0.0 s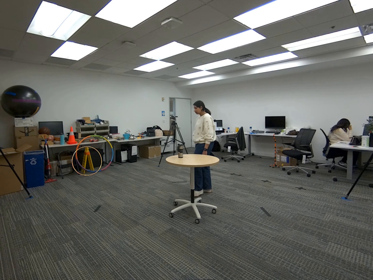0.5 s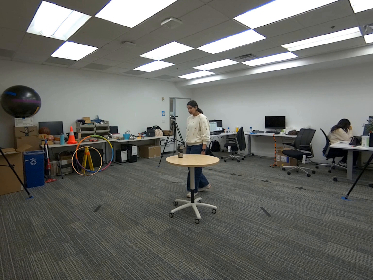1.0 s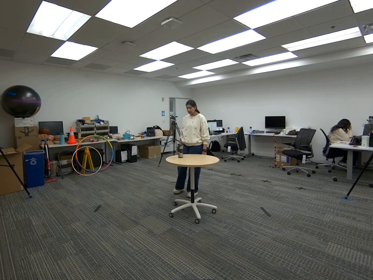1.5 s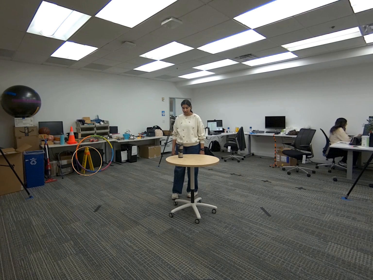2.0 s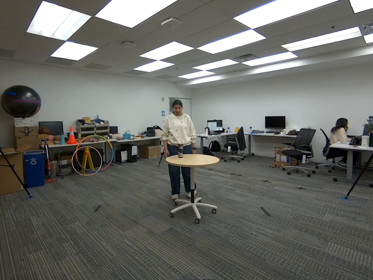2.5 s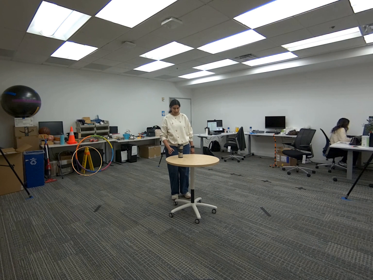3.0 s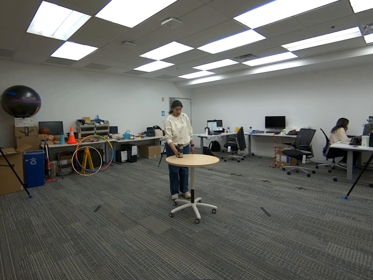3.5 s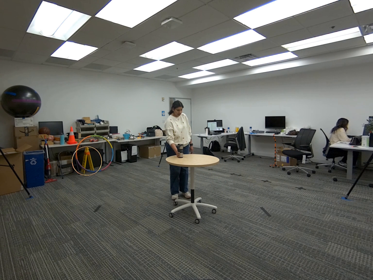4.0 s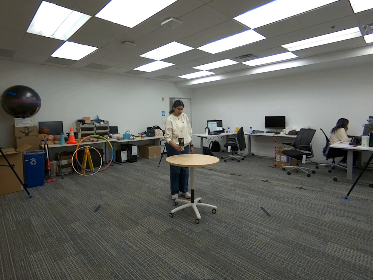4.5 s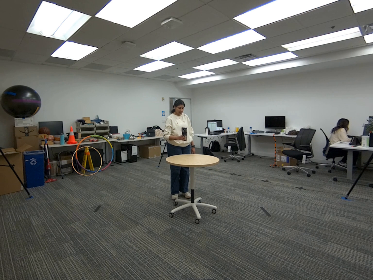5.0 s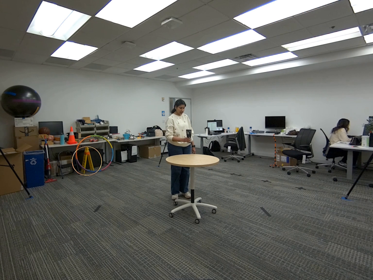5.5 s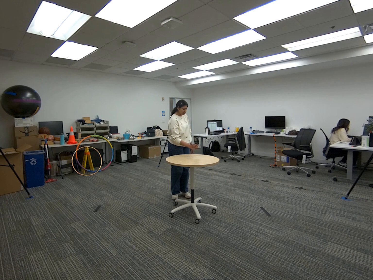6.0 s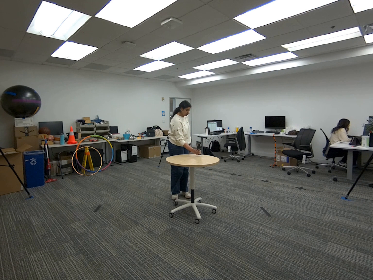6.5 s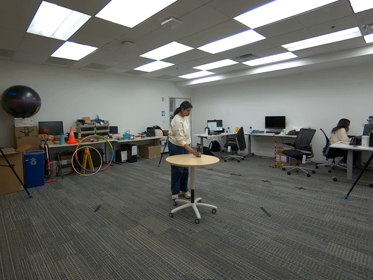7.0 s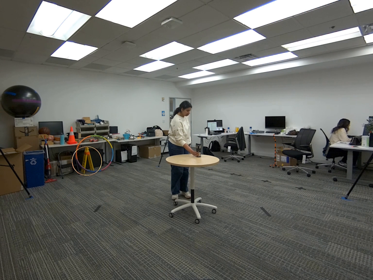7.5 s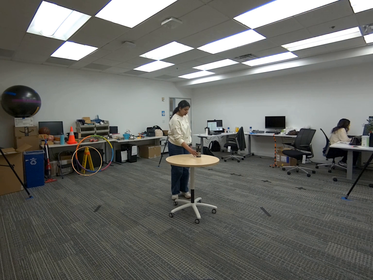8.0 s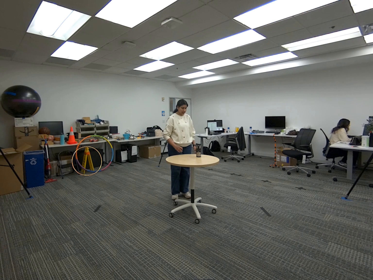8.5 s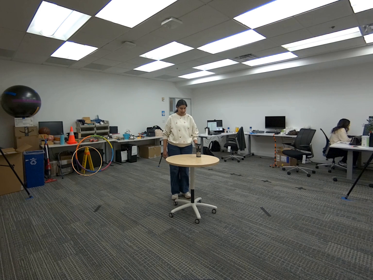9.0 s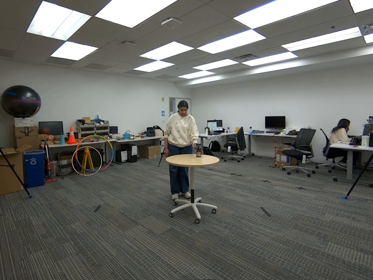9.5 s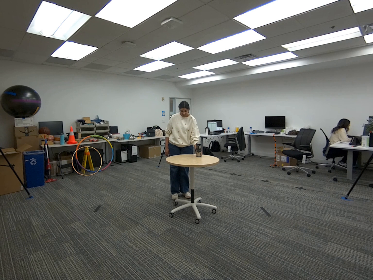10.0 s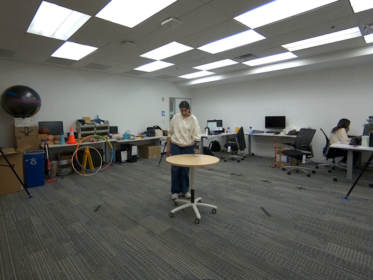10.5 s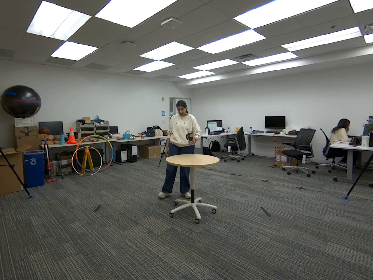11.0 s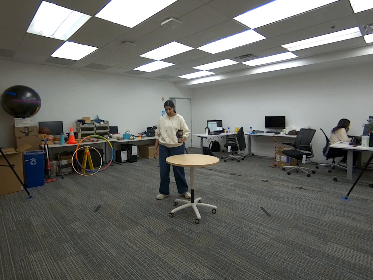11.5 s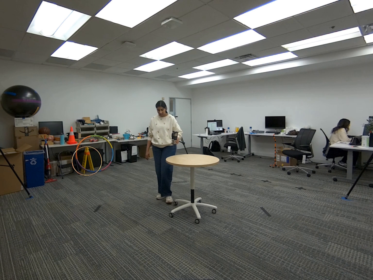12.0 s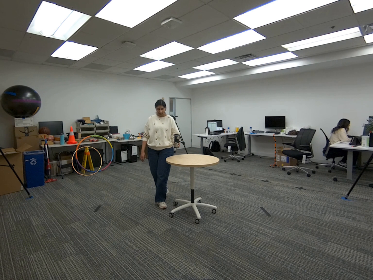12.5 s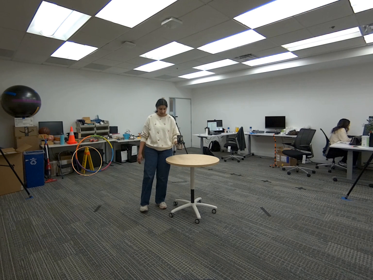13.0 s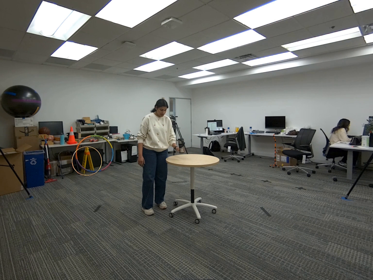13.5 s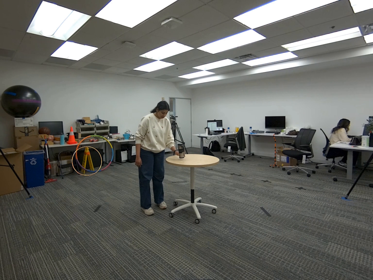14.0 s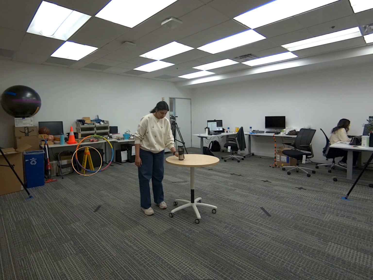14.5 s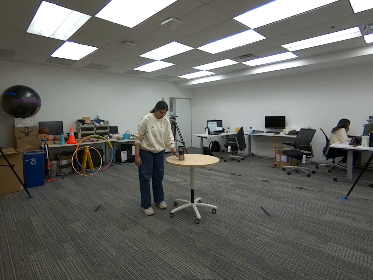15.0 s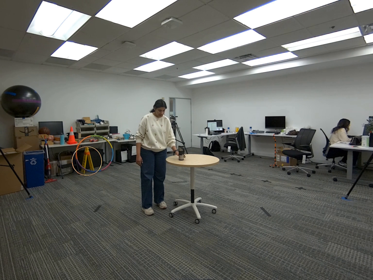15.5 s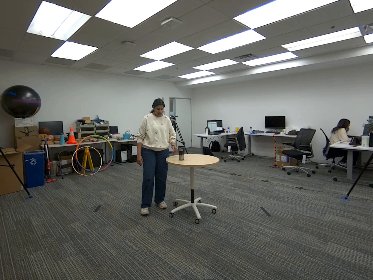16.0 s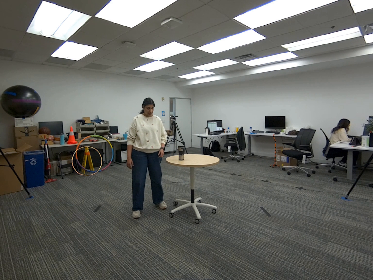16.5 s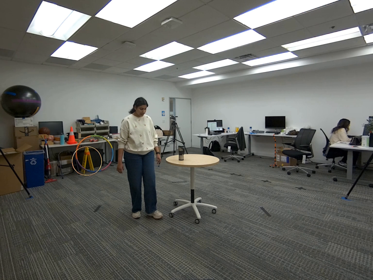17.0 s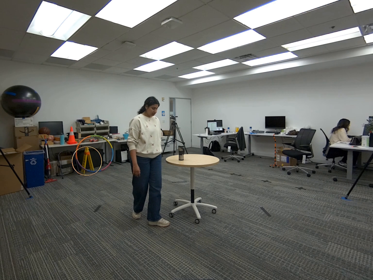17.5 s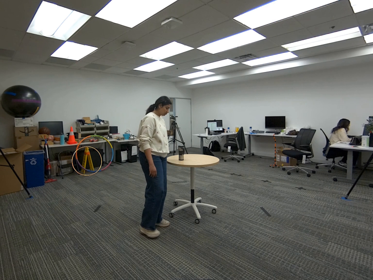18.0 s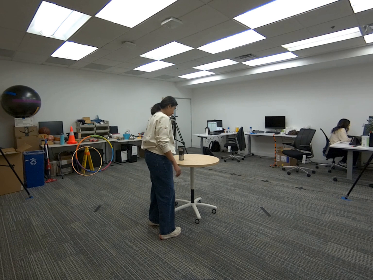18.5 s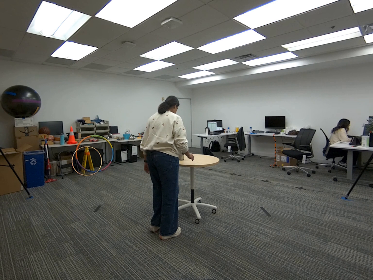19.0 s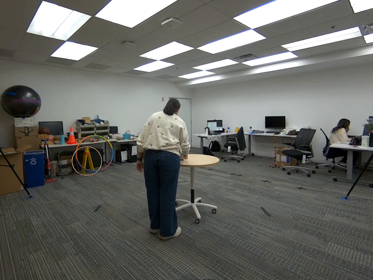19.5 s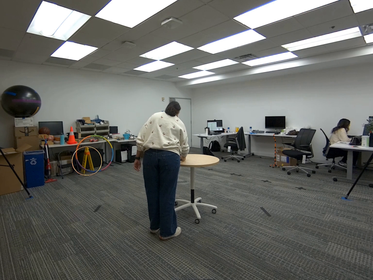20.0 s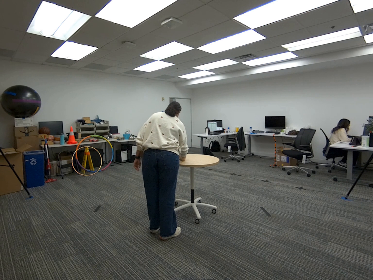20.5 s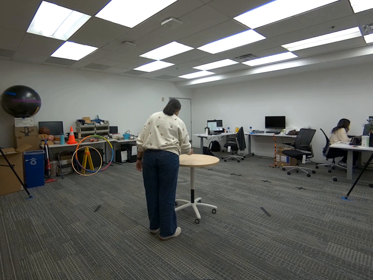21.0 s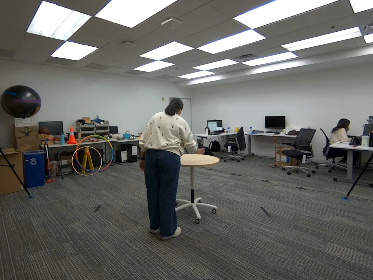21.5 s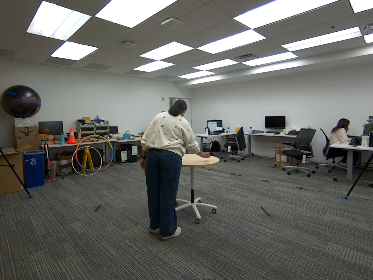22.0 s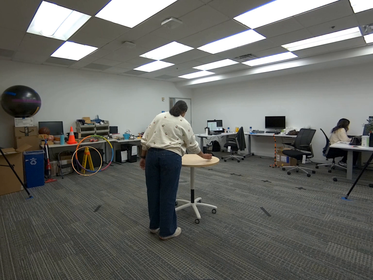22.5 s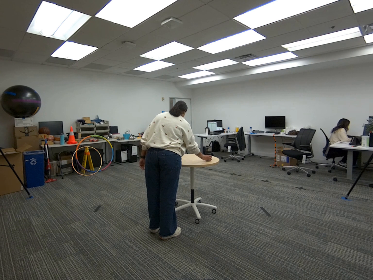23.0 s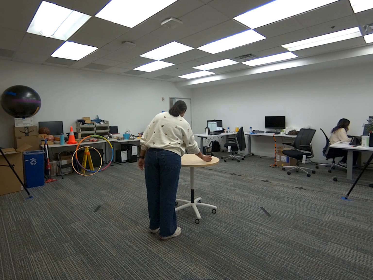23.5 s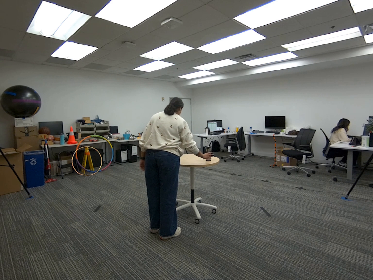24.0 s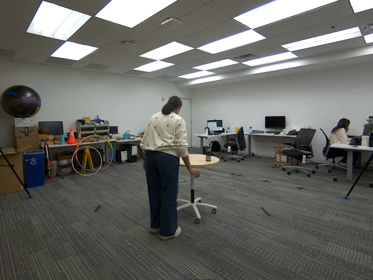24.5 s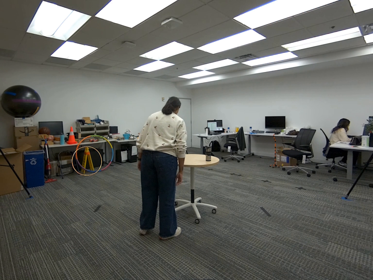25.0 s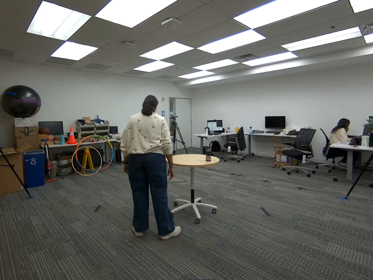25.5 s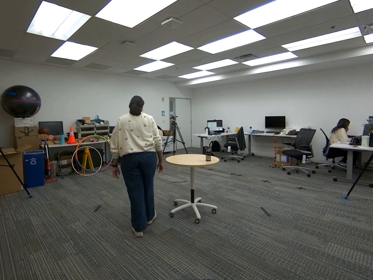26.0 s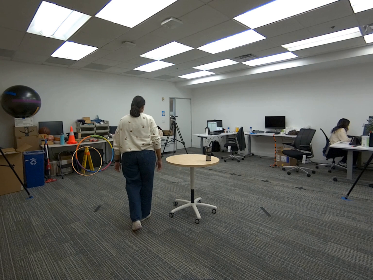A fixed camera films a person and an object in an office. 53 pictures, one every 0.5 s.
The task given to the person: Walk to the coffee mug on the round table, lift it by the base with your right hand and set it down, then repeat with your left, alternating a few times before leaving it on the table.
